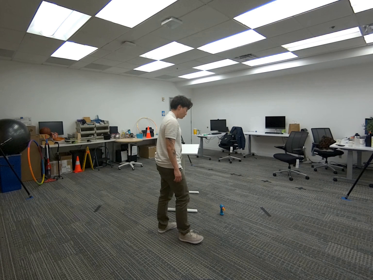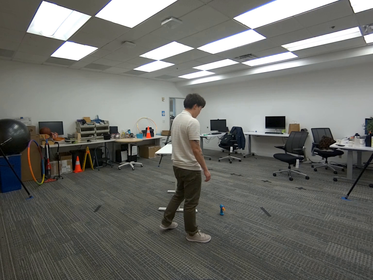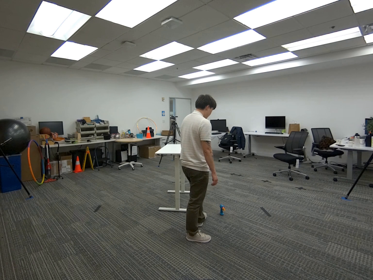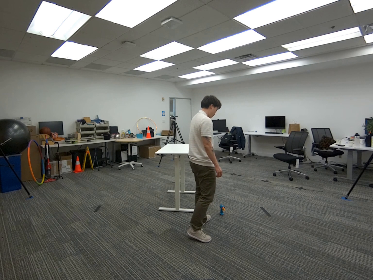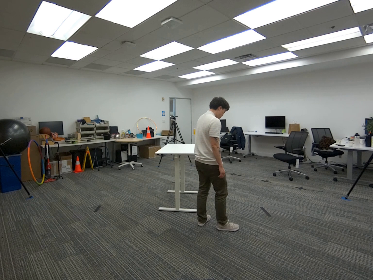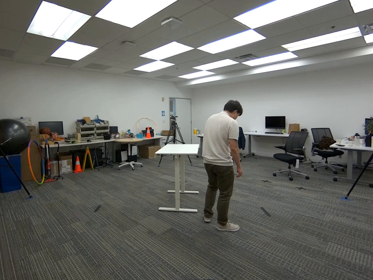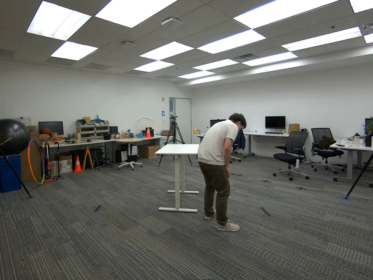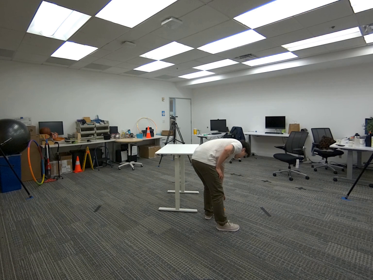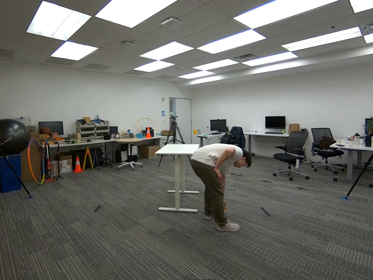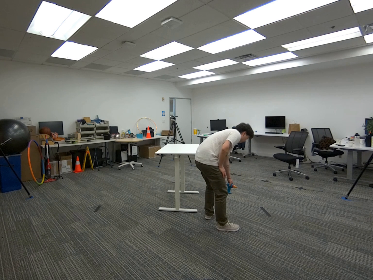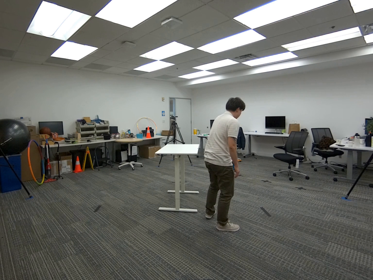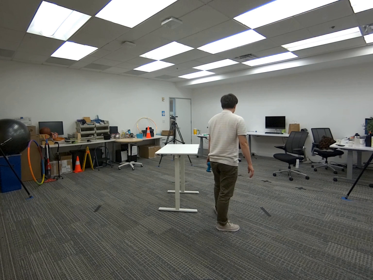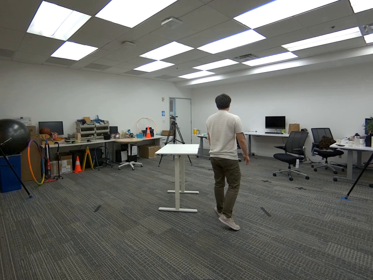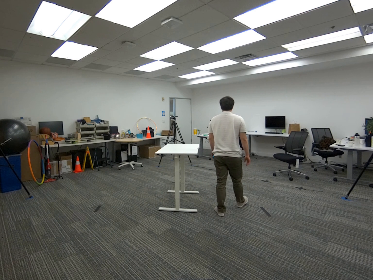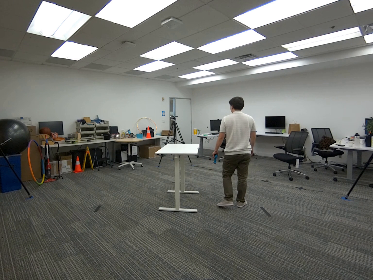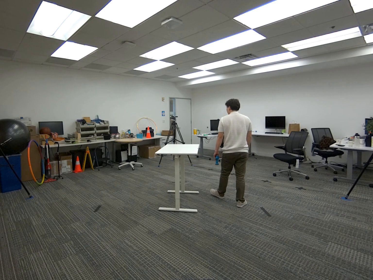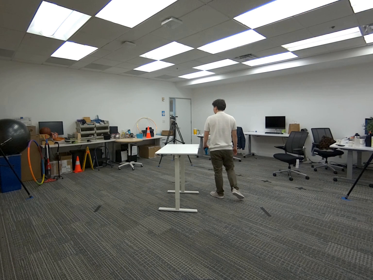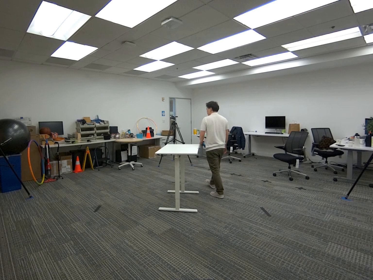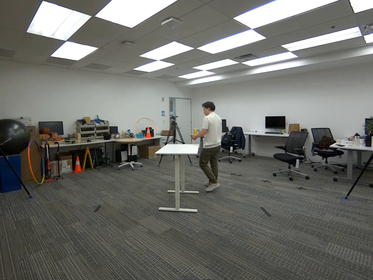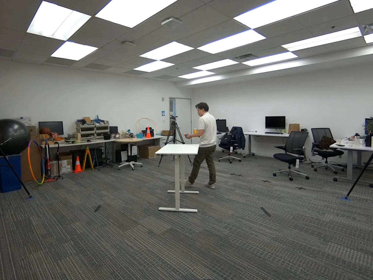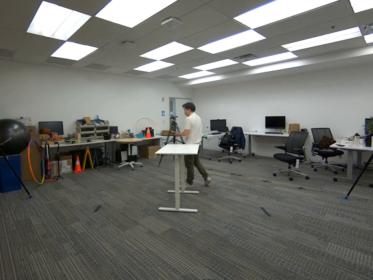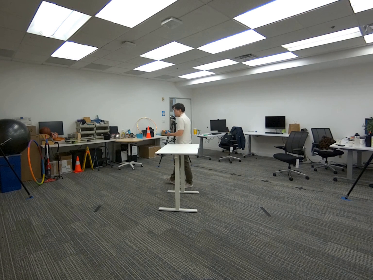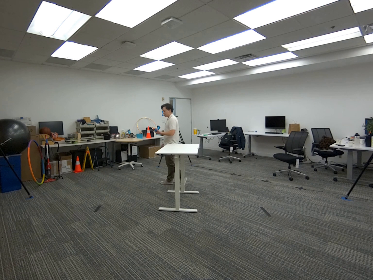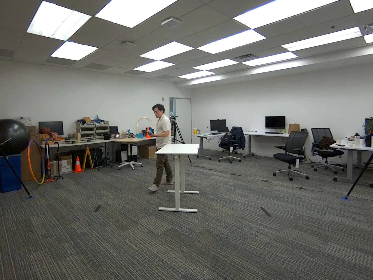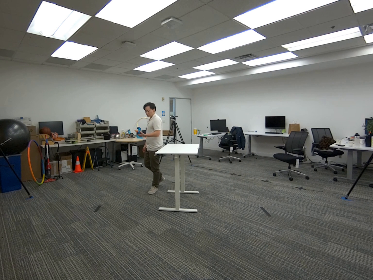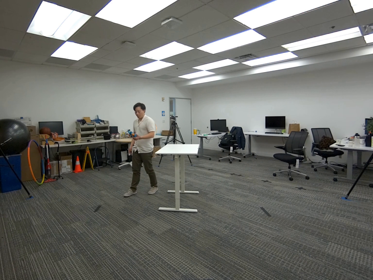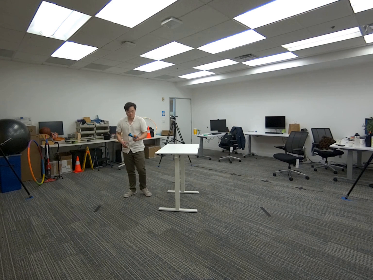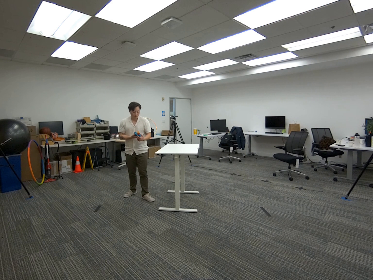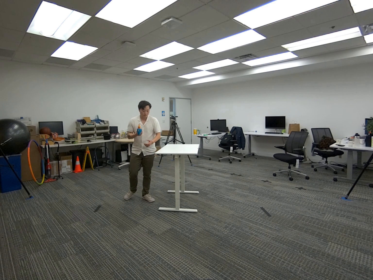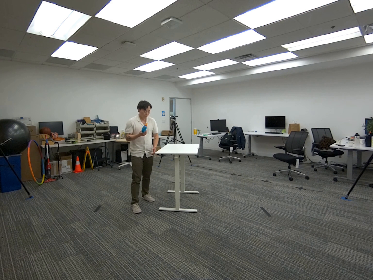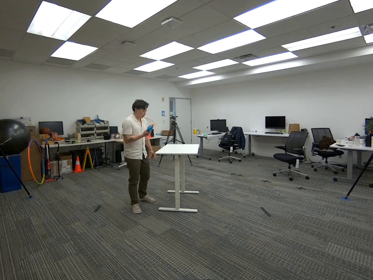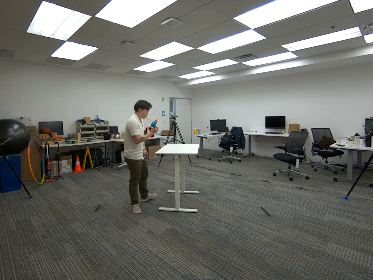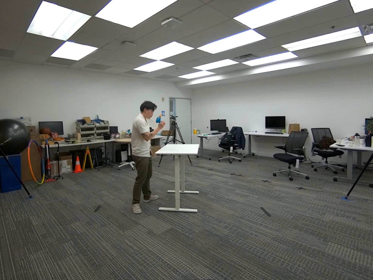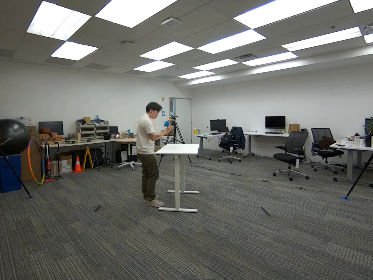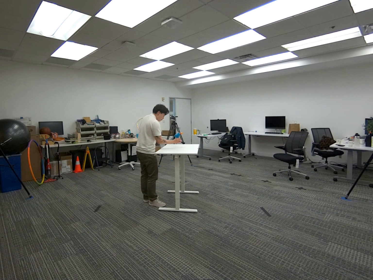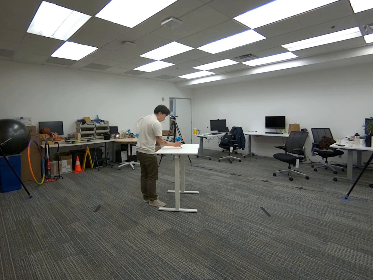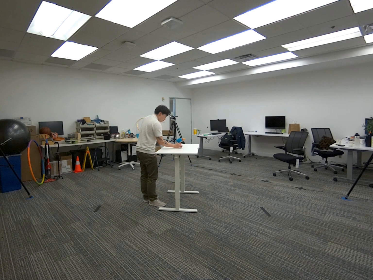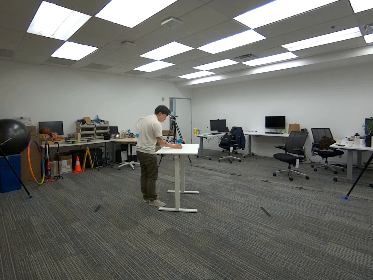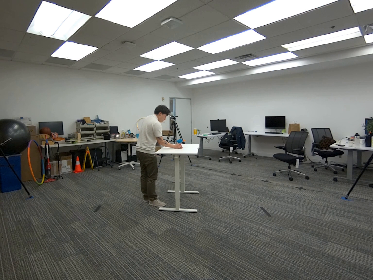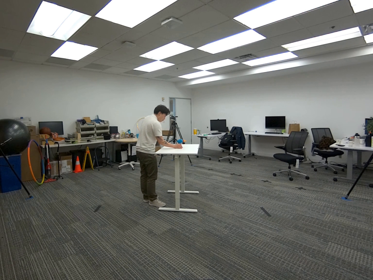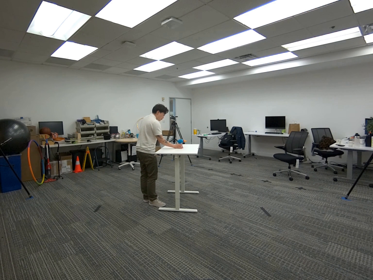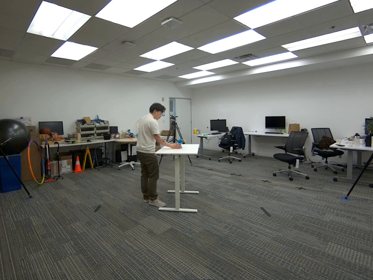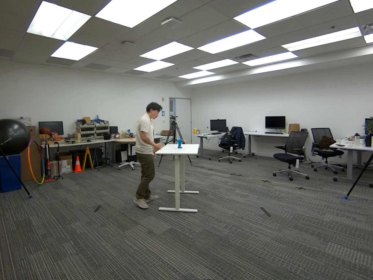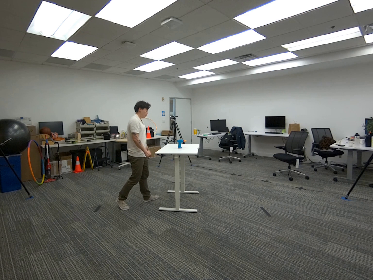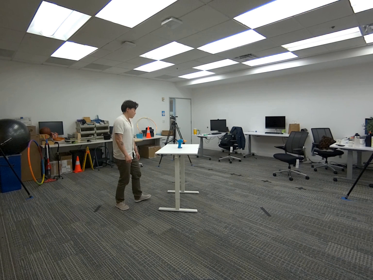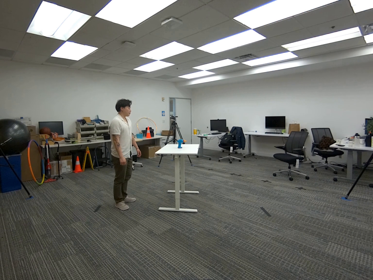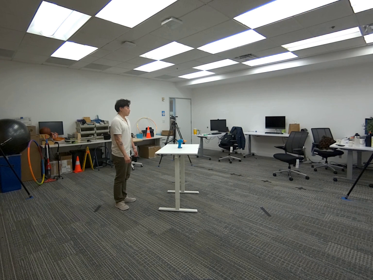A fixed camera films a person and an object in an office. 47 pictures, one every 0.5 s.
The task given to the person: Walk over to the toy drill on the ground and pick up the toy drill and place the toy drill on the white desk.
